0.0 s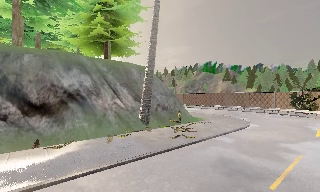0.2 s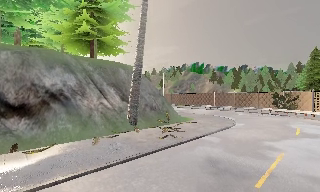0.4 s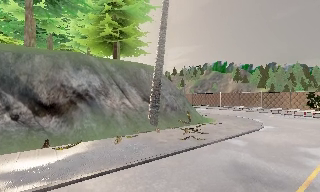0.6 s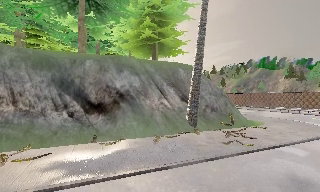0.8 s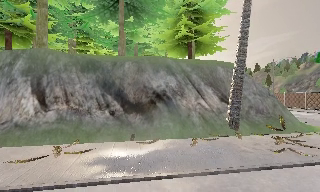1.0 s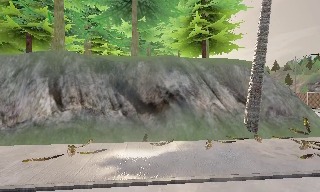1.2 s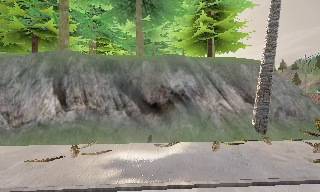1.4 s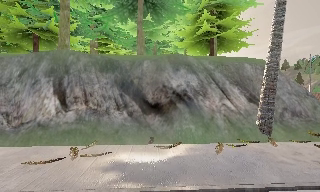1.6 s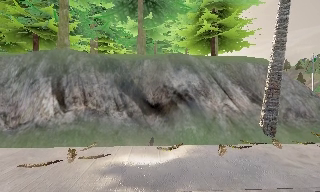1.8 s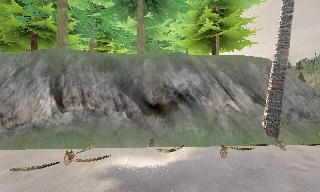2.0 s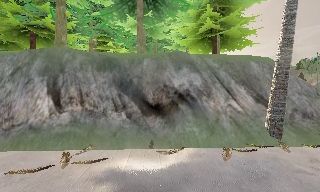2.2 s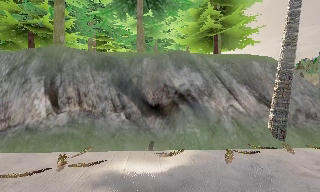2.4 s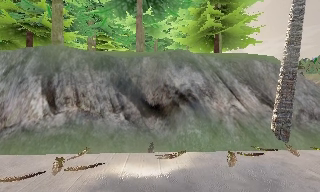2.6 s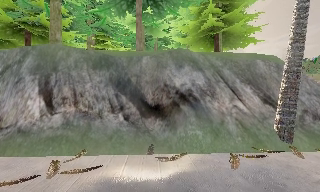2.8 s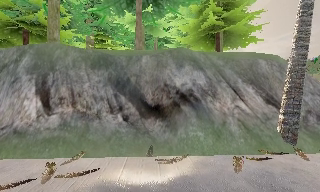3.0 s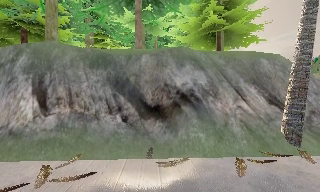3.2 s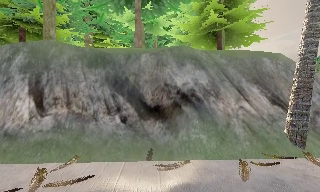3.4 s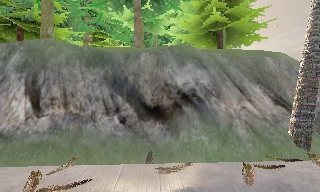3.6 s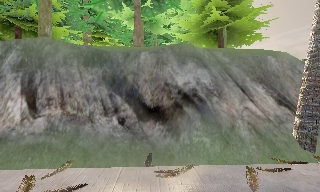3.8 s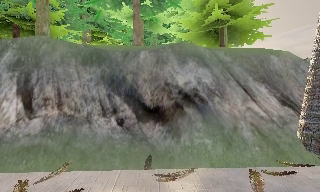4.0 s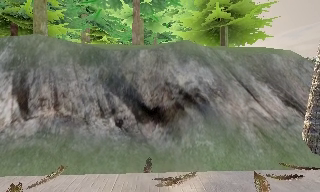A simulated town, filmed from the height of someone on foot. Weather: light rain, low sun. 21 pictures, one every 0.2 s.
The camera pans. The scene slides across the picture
to the right.
The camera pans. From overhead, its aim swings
counterclockwise.
0.0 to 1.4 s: The camera swings to its left by about 35 degrees, and the scene slides to the right. It travels forward, about 1.5 m.
1.4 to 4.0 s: The camera travels forward, about 3 m, so what stands in front looms larger.
The film runs forward here.
